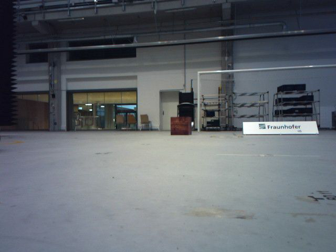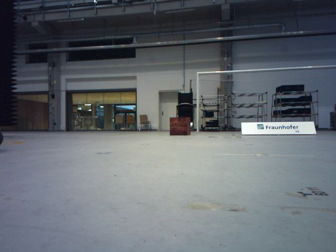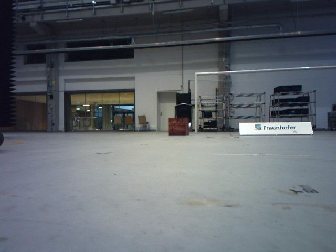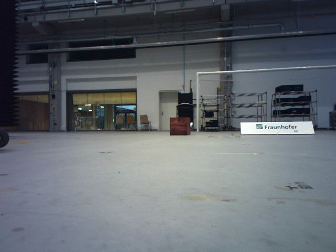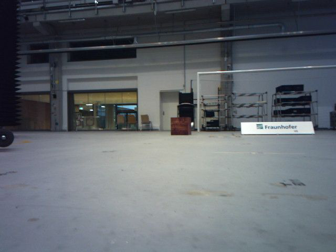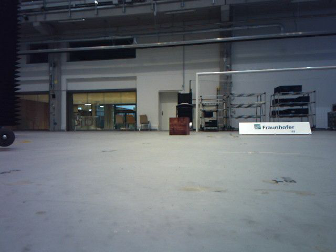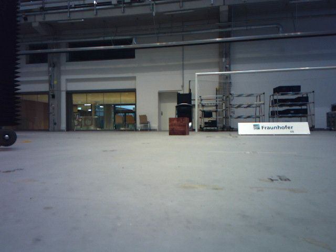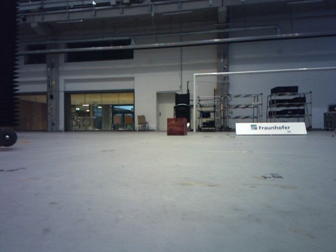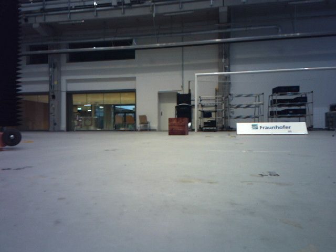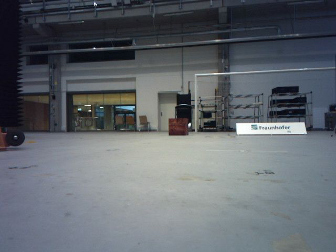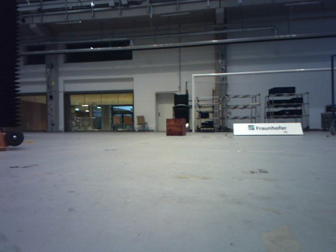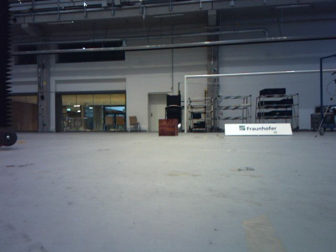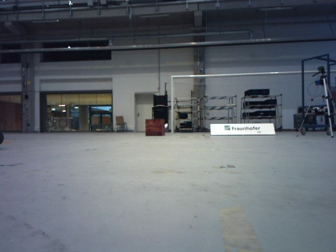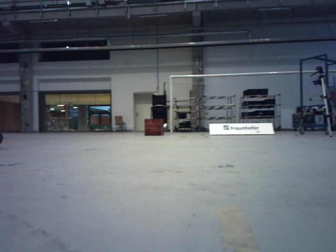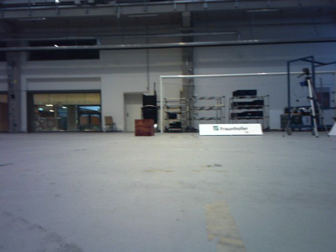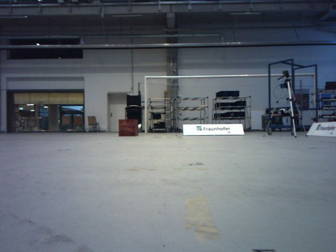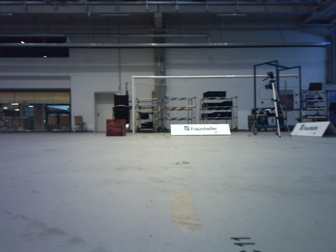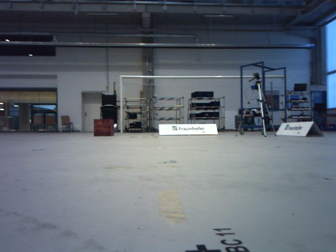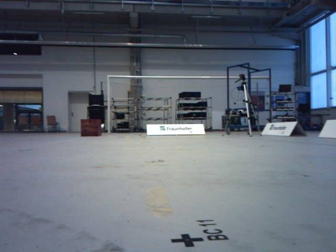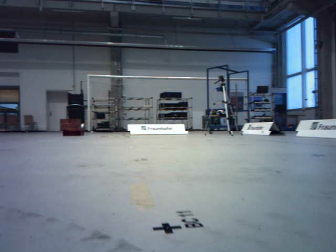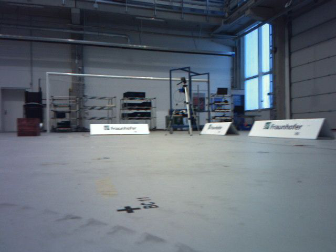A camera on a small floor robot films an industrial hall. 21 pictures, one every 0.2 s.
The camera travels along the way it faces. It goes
backward.
0.0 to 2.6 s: The camera travels backward, about 0.5 m, so what stands in front gets smaller.
2.6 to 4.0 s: The camera swings to its right by about 20 degrees, and the scene slides to the left. It travels backward, about 0.3 m, so what stands in front gets smaller.
The film runs backward here.
